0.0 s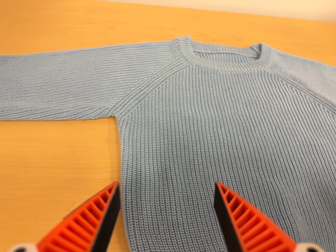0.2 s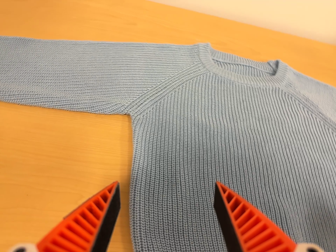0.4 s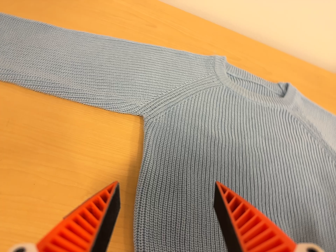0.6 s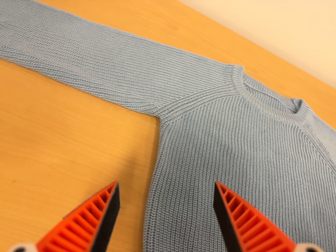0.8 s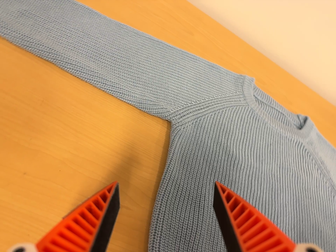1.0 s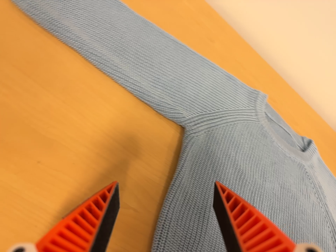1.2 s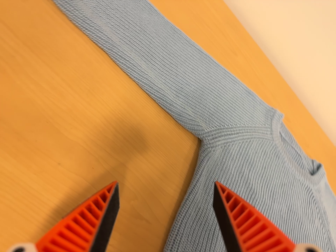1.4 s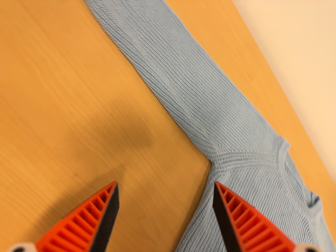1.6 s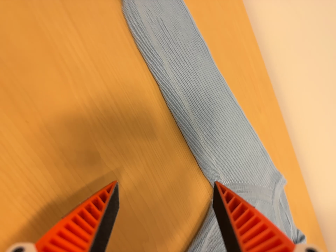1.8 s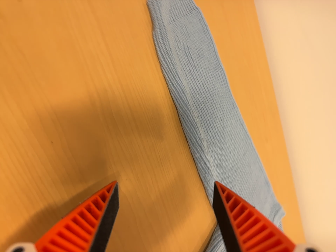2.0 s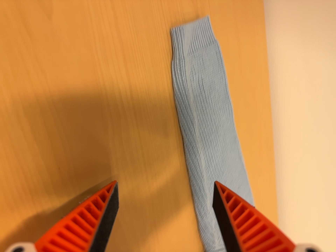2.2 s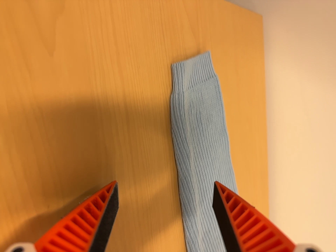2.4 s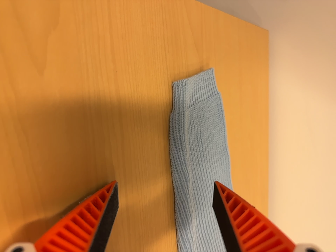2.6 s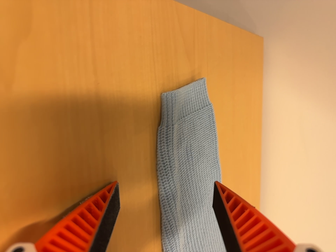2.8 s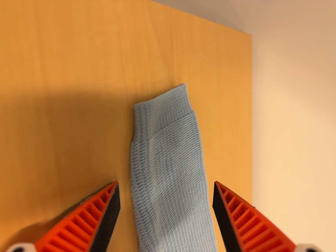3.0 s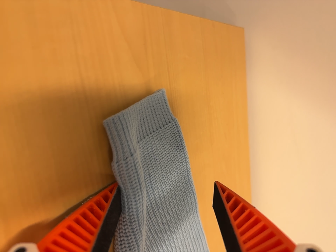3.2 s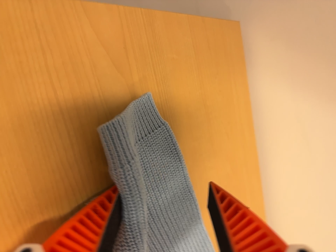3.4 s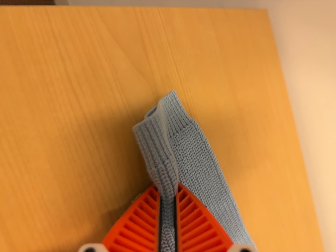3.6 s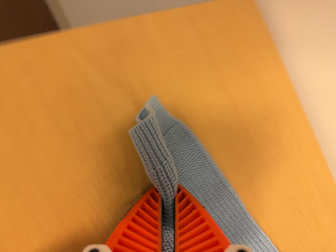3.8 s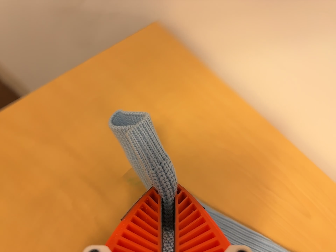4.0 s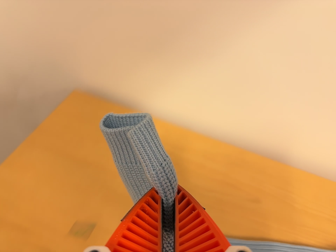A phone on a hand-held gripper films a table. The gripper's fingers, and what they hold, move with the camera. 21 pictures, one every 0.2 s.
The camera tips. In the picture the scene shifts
downward.
0.0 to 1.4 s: The camera travels to its left, about 22 cm, so close, fixed things drift to the right. It rolls about its line of sight by about 50 degrees, and the scene rotates clockwise.
1.4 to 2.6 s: The camera travels toward the top of its view and to its left, about 16 cm, so close, fixed things drift downward. Its aim tips toward the top of its view by about 10 degrees, and the scene shifts downward. It rolls about its line of sight by about 30 degrees, and the scene rotates clockwise.
2.6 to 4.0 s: The camera pans to its left by about 20 degrees. It travels to its right, about 32 cm. Its aim tips toward the top of its view by about 15 degrees, and the scene shifts downward. It rolls about its line of sight by about 65 degrees, and the scene rotates counterclockwise.
The film runs forward here.
